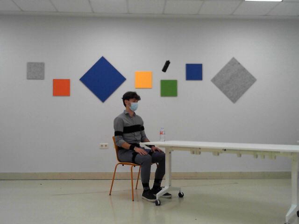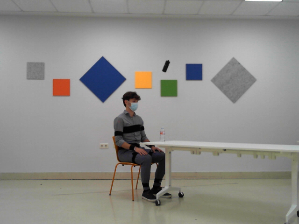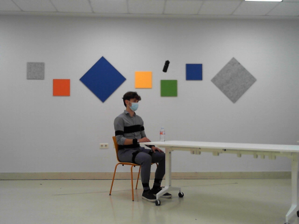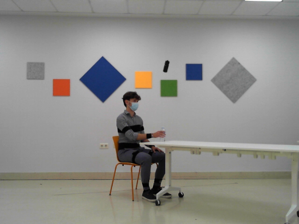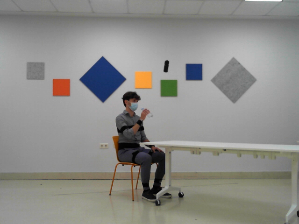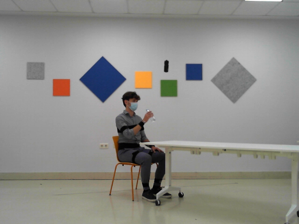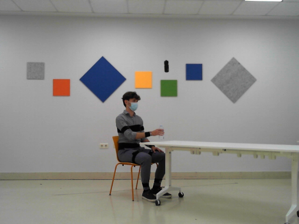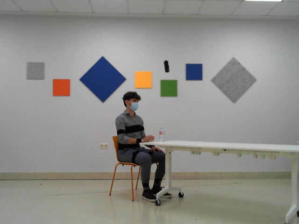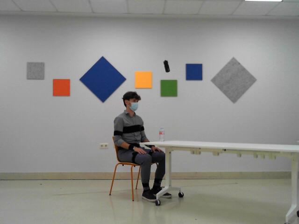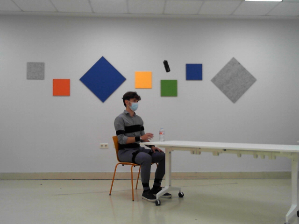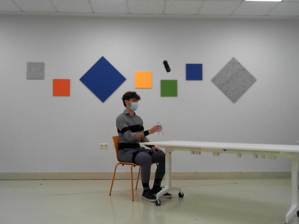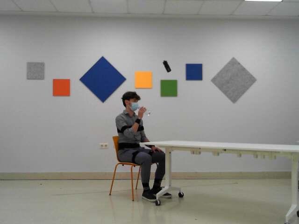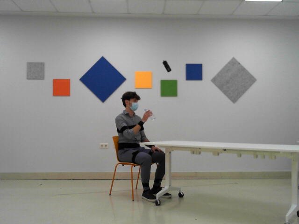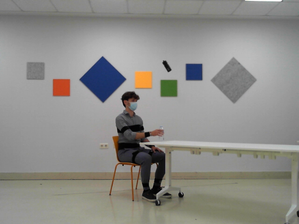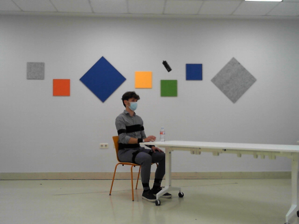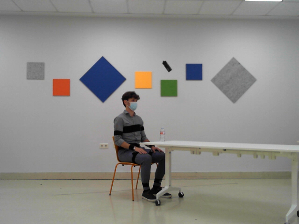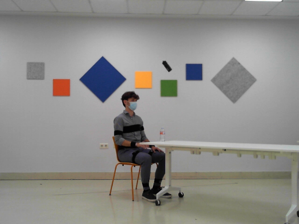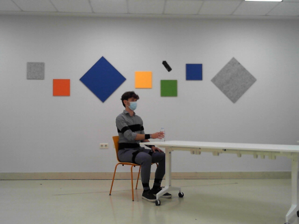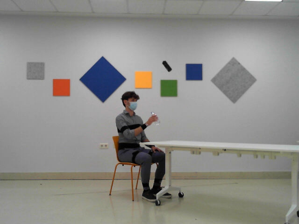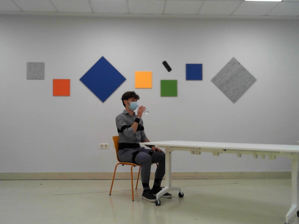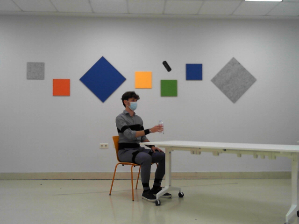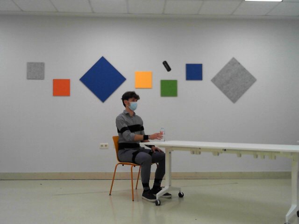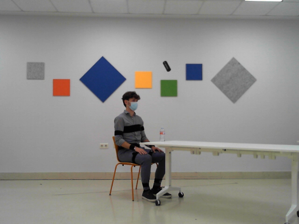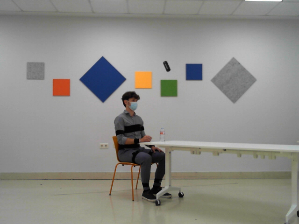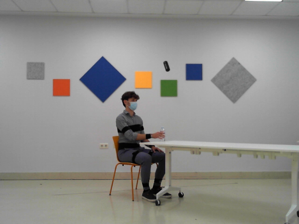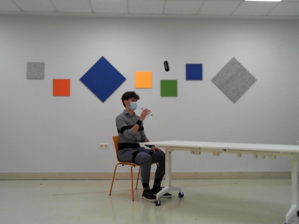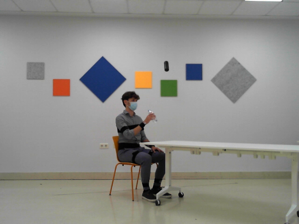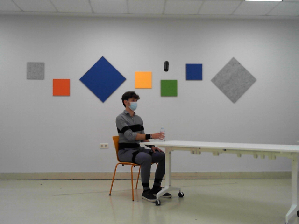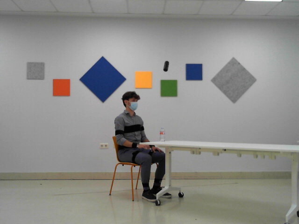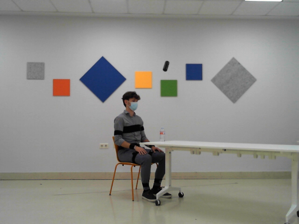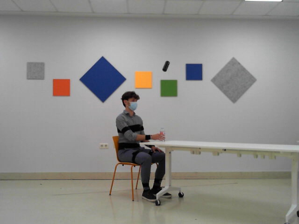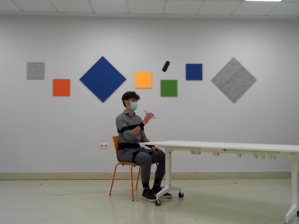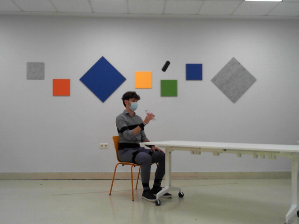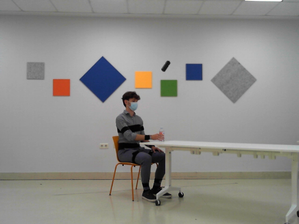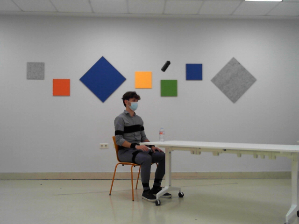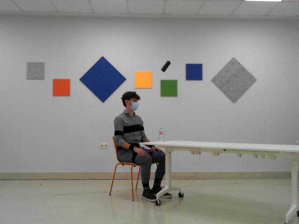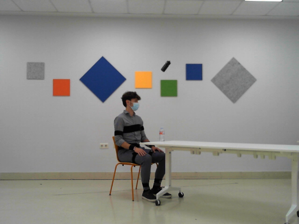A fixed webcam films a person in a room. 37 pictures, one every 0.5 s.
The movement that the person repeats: Drink from a bottle, right hand.
